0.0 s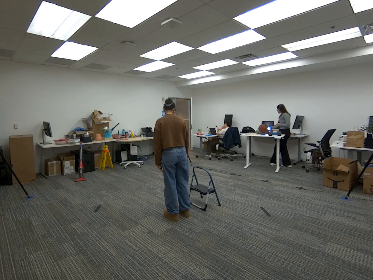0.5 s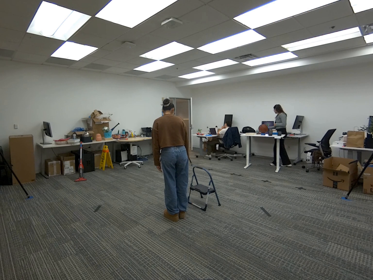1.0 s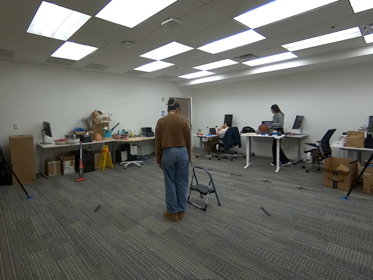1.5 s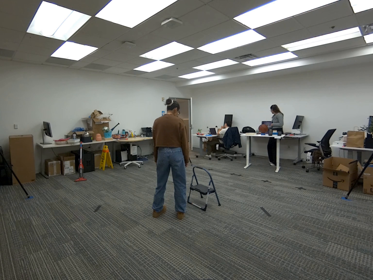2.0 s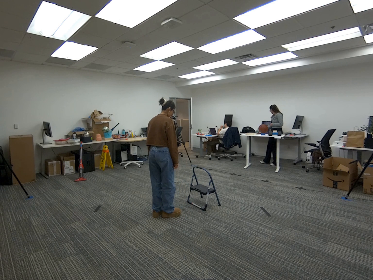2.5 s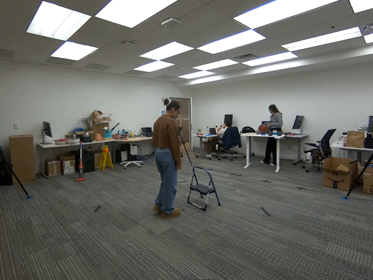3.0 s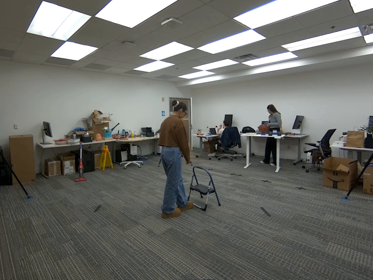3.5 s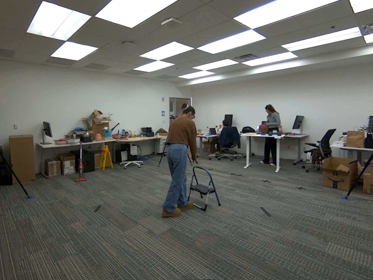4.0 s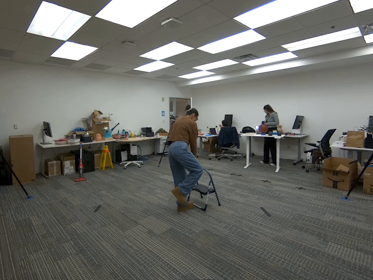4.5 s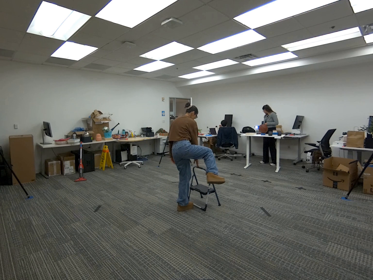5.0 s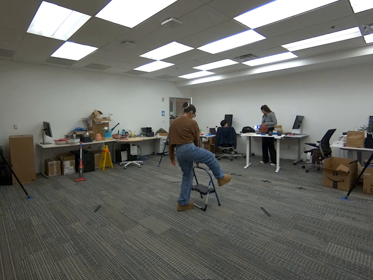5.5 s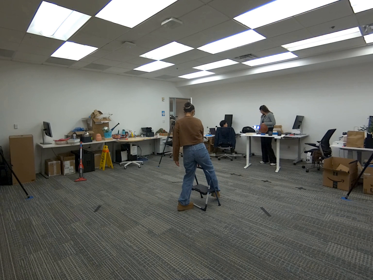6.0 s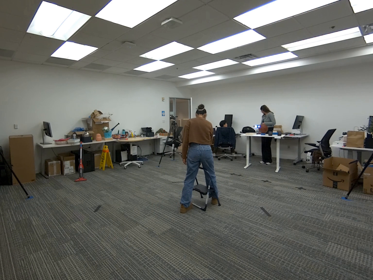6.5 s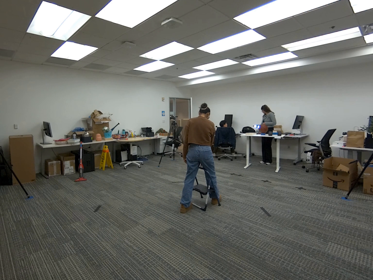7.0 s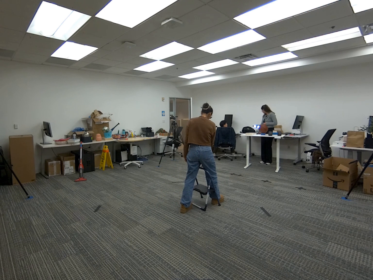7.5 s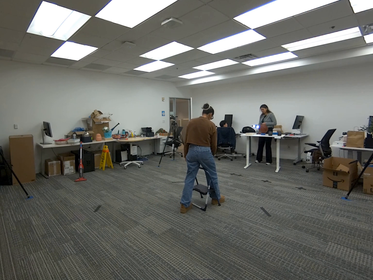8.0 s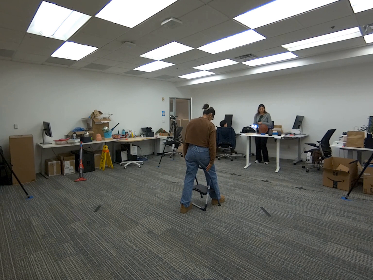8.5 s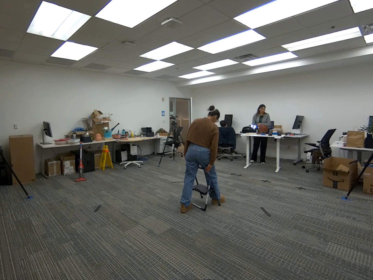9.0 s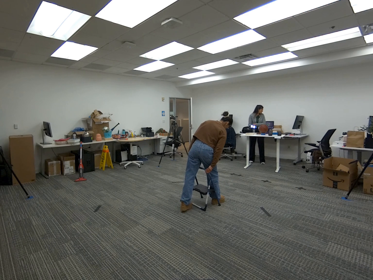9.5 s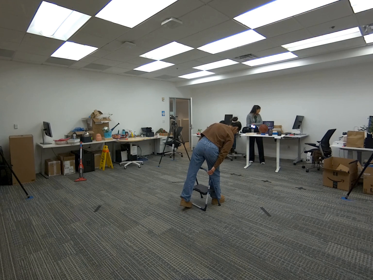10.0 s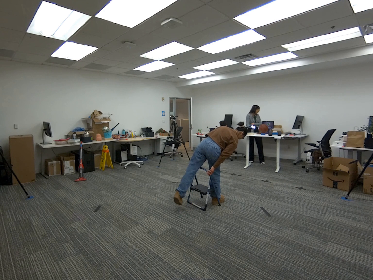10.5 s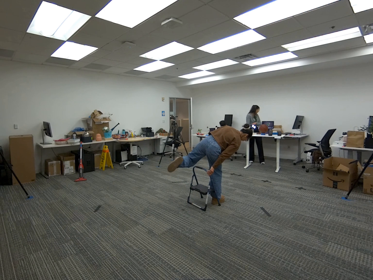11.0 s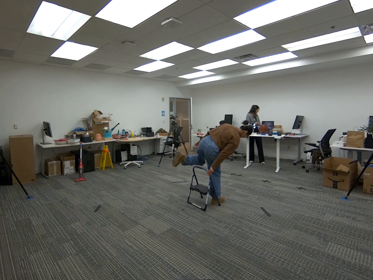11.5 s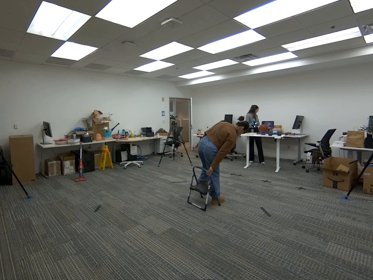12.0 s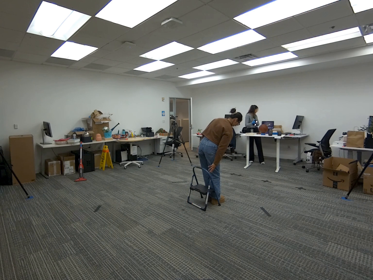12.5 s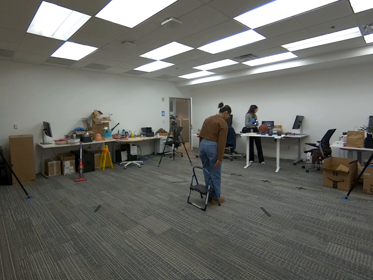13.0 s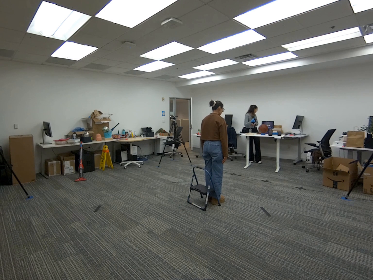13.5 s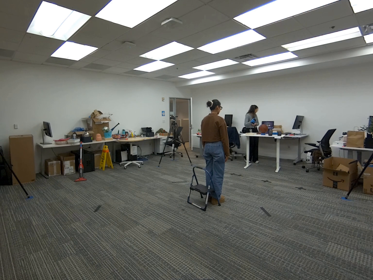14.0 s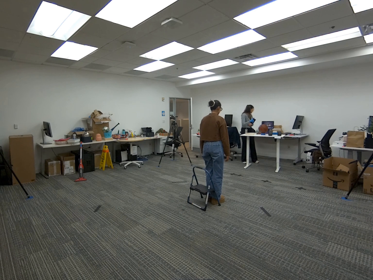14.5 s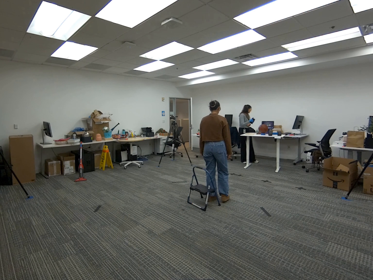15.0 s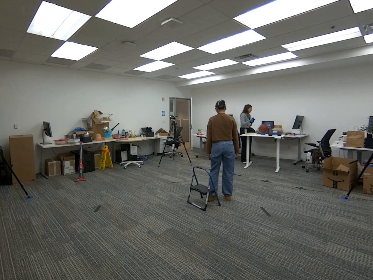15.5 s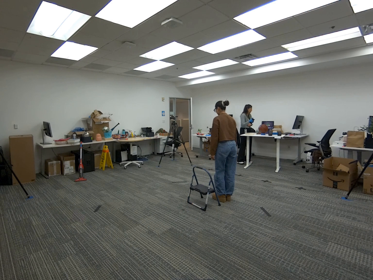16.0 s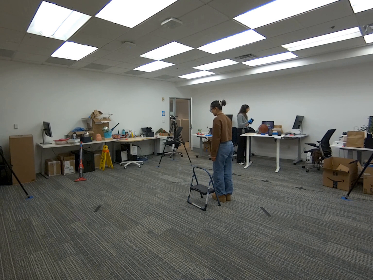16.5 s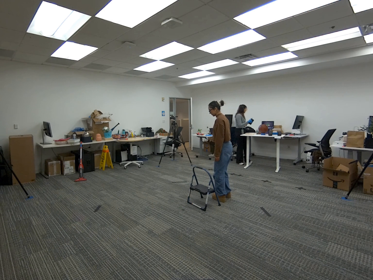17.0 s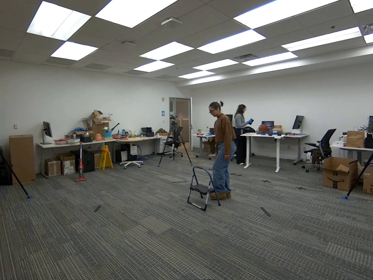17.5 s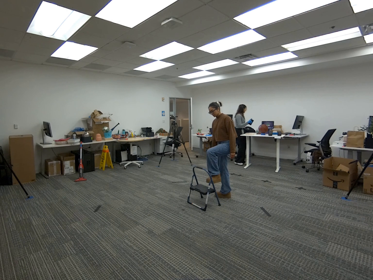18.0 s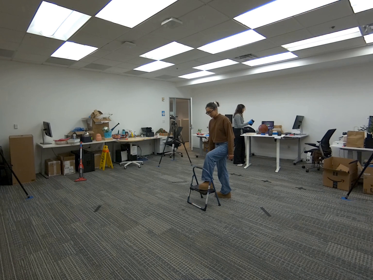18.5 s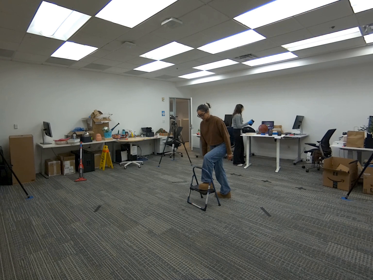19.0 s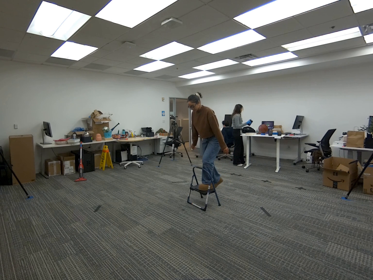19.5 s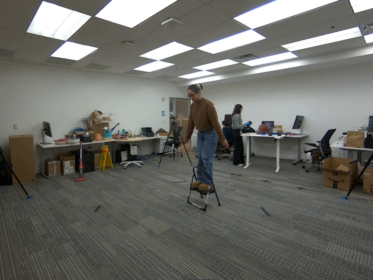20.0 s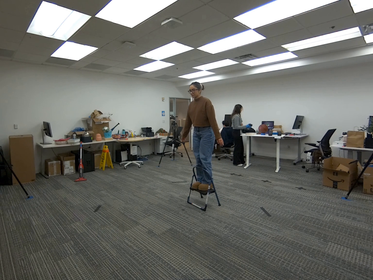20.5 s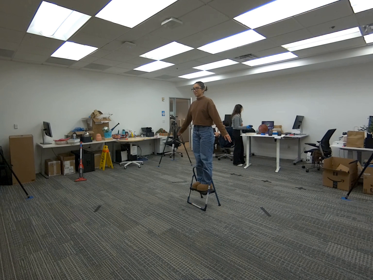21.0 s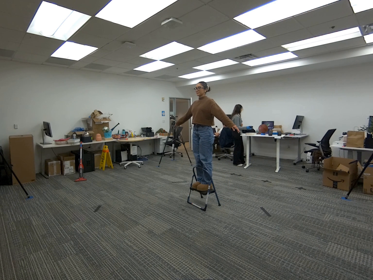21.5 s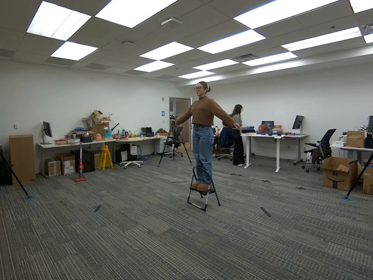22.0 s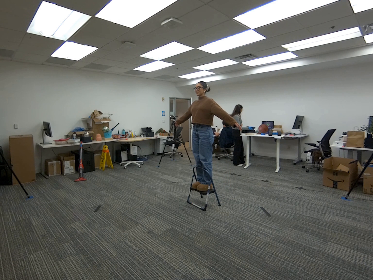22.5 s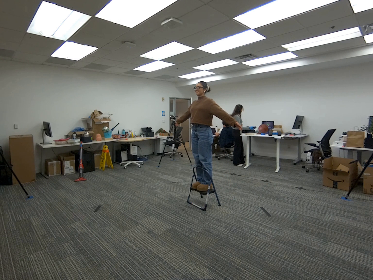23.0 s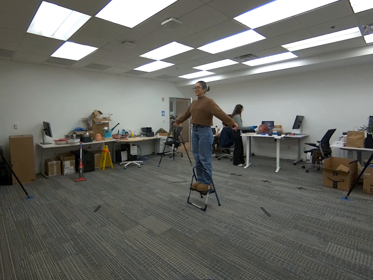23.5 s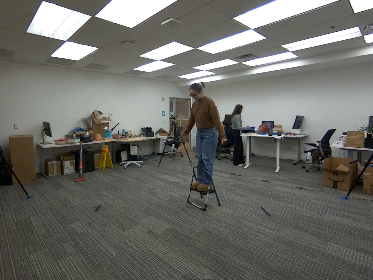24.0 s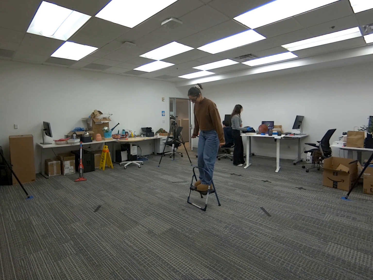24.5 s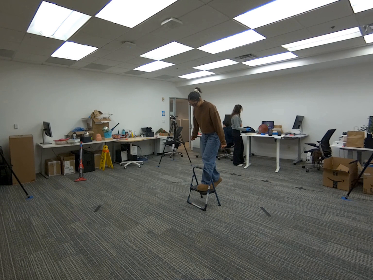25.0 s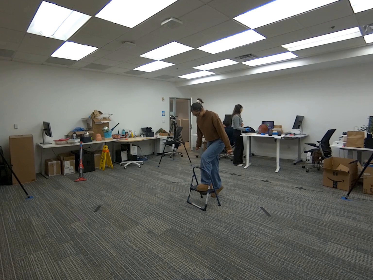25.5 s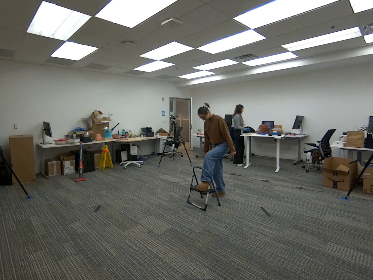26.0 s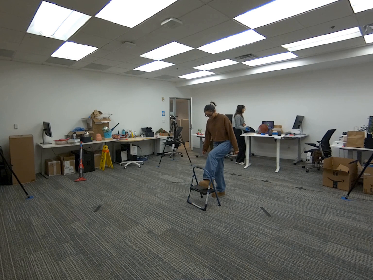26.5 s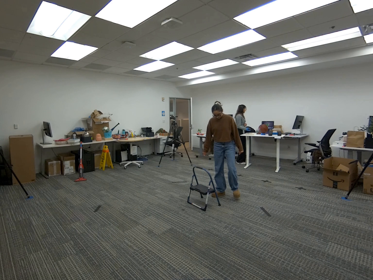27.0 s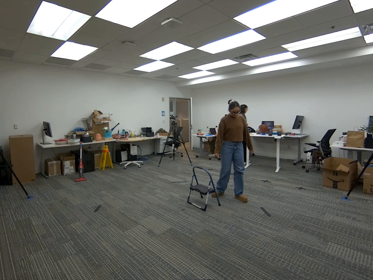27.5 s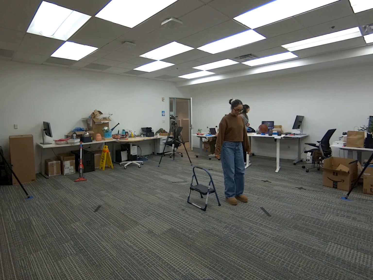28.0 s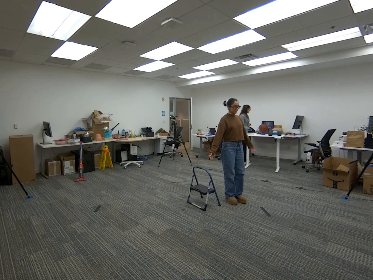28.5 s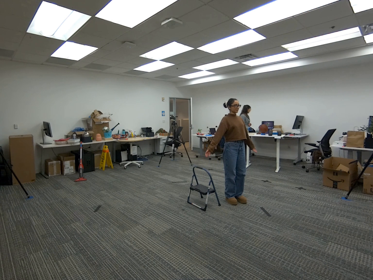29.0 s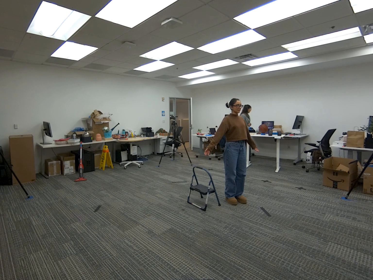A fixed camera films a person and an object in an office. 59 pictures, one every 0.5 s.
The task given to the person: Walk over to the step ladder and step onto the step ladder using both feet.
